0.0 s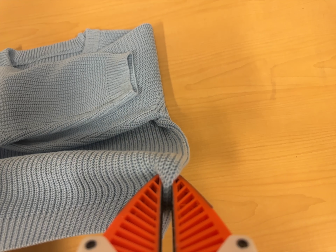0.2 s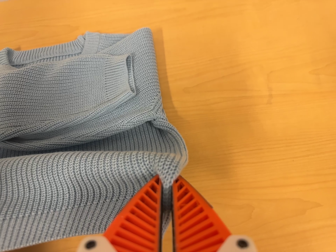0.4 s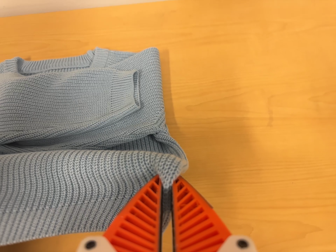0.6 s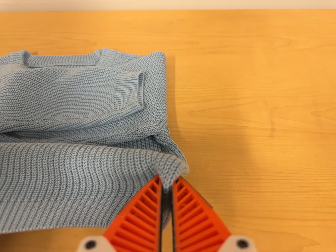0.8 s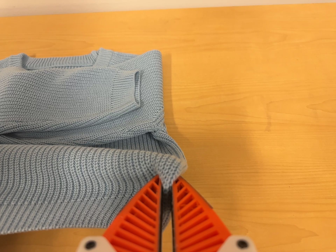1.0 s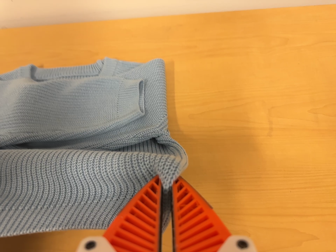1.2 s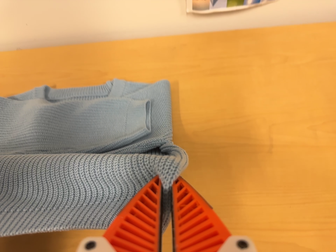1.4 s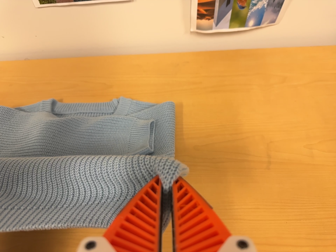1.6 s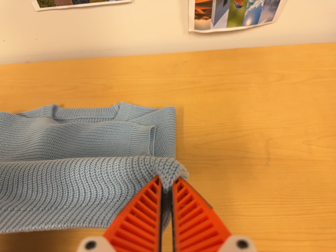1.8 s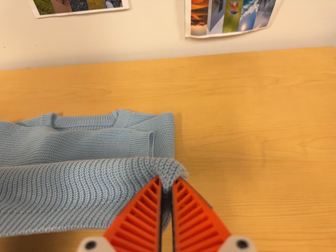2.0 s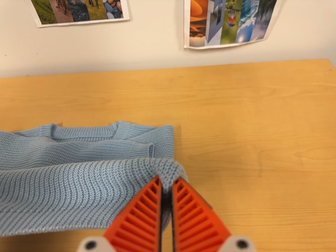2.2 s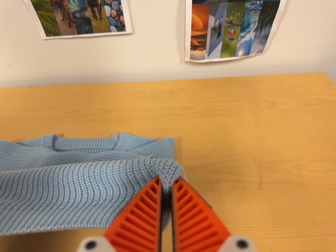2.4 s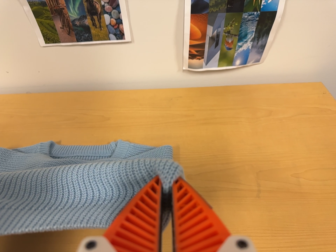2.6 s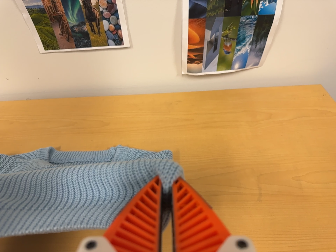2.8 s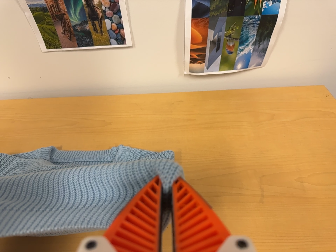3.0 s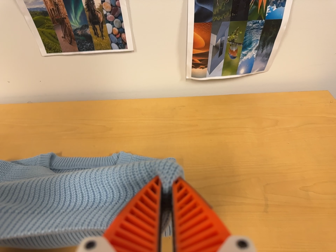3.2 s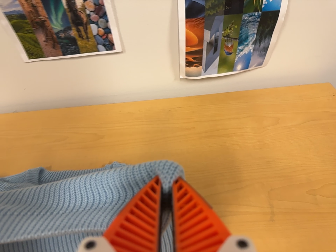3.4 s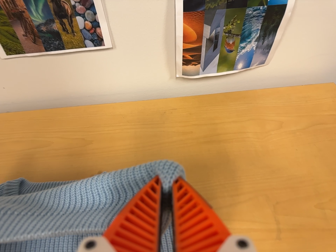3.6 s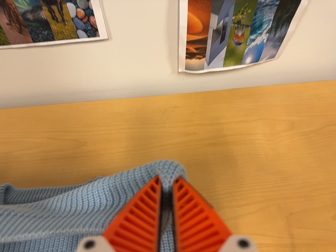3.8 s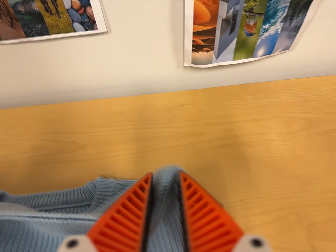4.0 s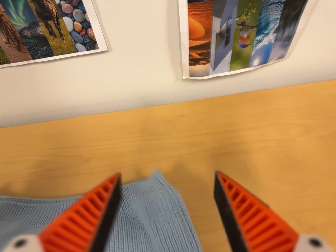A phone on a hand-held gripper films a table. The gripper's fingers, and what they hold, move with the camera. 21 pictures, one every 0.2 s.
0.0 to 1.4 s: The camera travels backward, about 6 cm, so what stands in front gets smaller. Its aim tips toward the top of its view by about 15 degrees, and the scene shifts downward. It rolls about its line of sight by about 10 degrees, and the scene rotates clockwise.
1.4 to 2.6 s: The camera's aim tips toward the top of its view by about 10 degrees, and the scene shifts downward.
2.6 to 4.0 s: The camera travels forward and toward the top of its view, about 18 cm, so what stands in front looms larger.
The film runs forward here.
